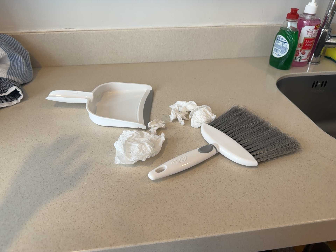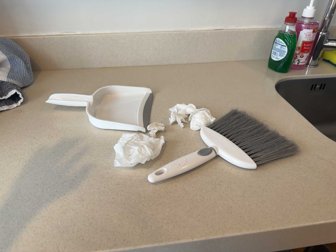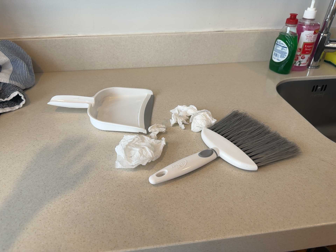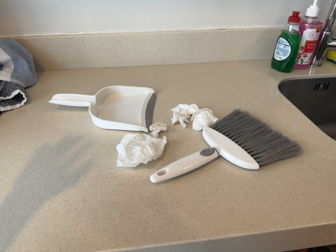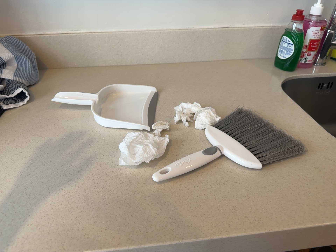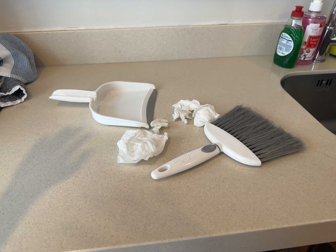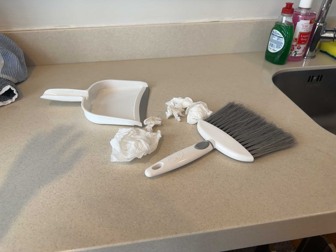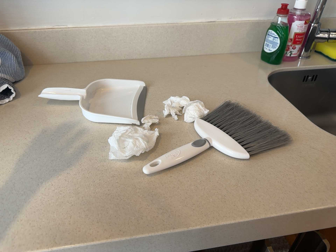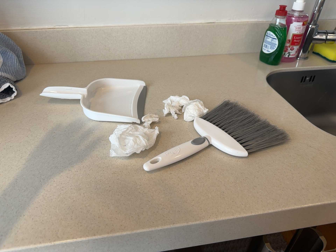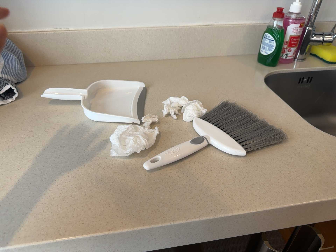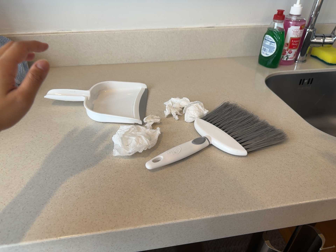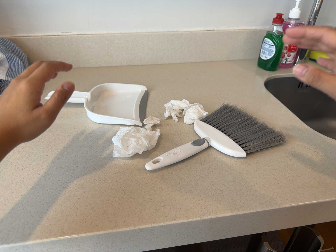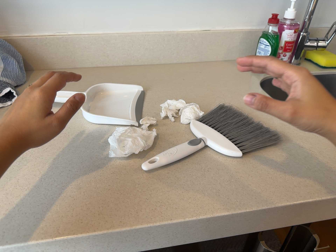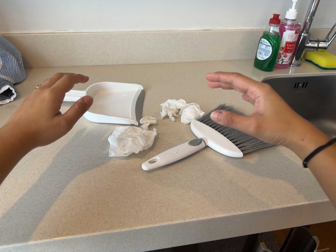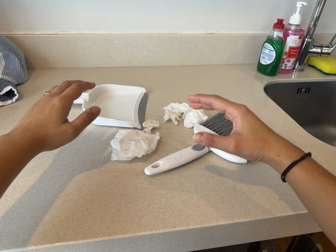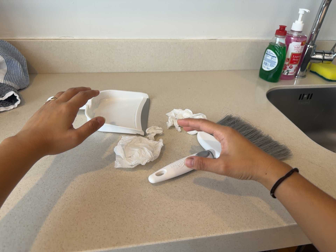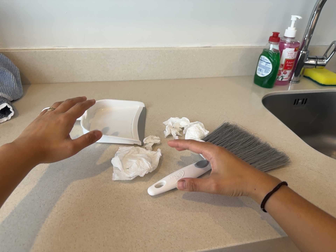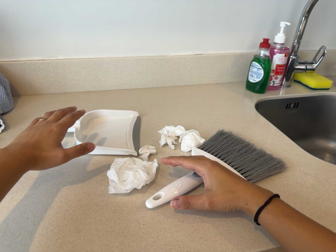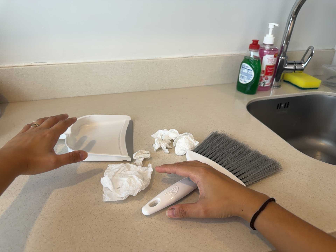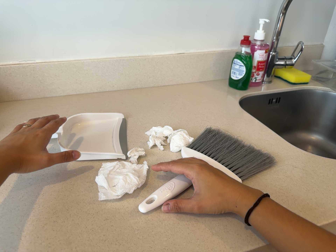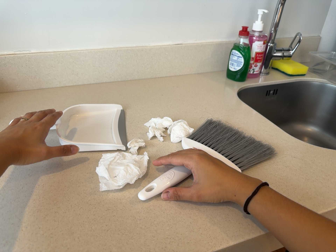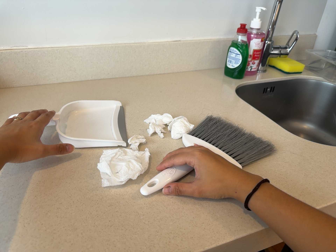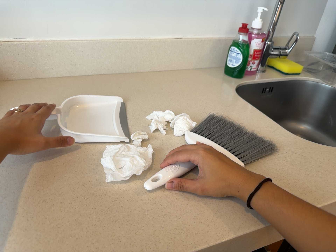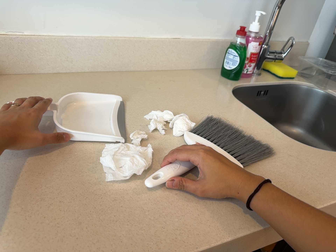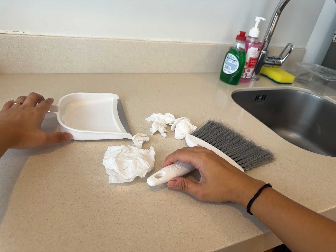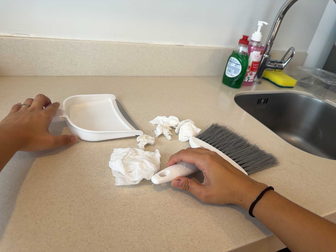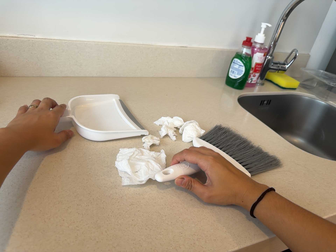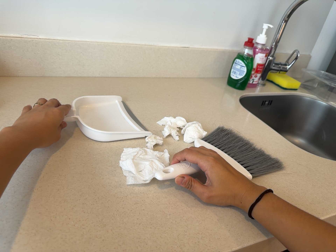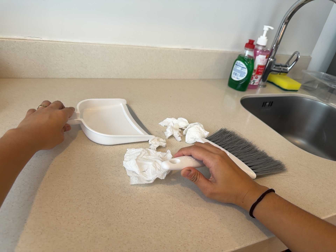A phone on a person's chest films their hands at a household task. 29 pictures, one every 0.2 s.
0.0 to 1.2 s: The camera keeps its place and its aim.
1.2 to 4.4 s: The camera pans to its right by about 15 degrees. It travels to its left, about 8 cm.
4.4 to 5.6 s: The camera travels to its left, about 6 cm.
The film runs forward here.
